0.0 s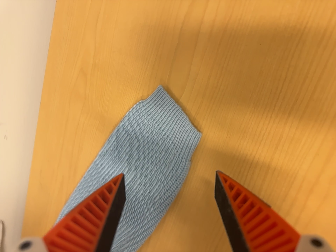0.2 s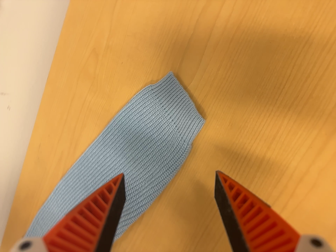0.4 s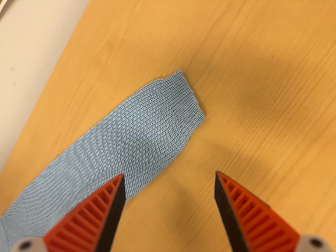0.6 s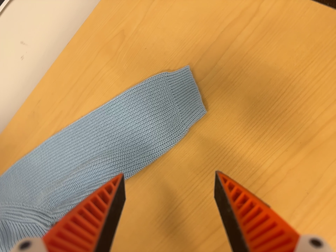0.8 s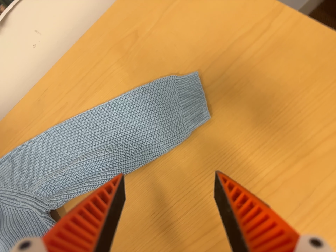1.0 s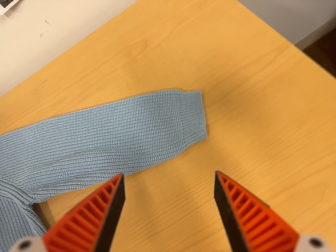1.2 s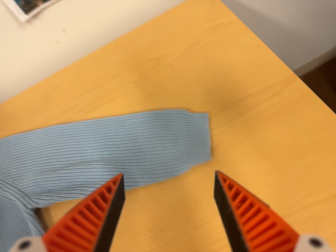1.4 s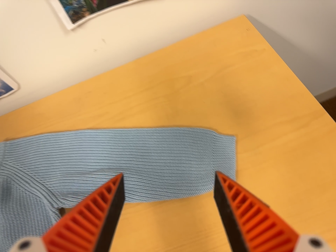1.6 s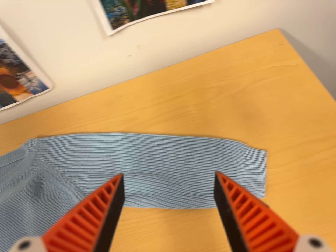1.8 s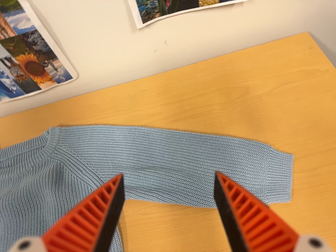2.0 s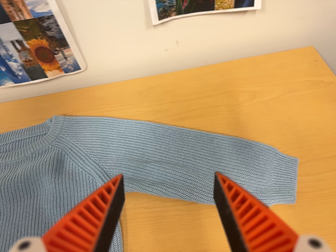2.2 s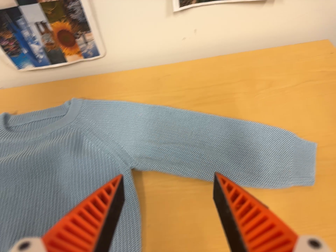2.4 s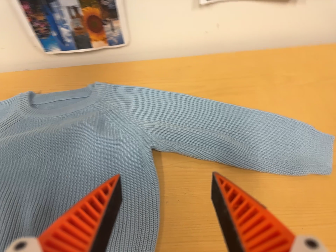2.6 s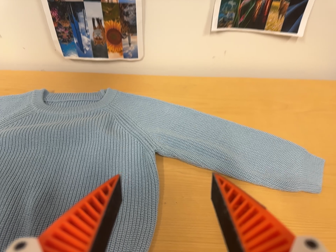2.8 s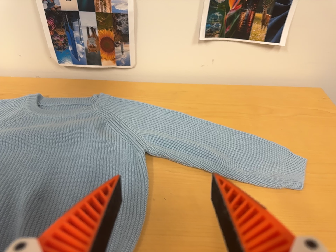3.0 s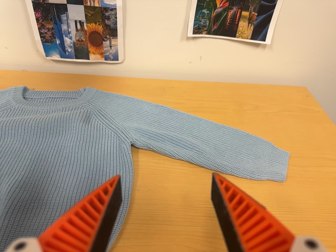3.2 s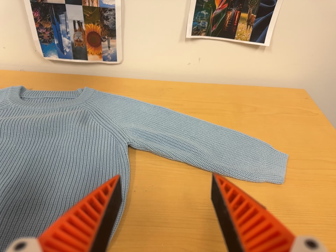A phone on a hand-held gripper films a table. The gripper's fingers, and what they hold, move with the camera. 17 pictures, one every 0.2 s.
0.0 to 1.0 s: The camera pans to its right by about 10 degrees. It travels backward, to its left and toward the bottom of its view, about 14 cm, so what stands in front gets smaller. It rolls about its line of sight by about 40 degrees, and the scene rotates clockwise.
1.0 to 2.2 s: The camera travels to its left, about 20 cm, so close, fixed things drift to the right. It rolls about its line of sight by about 25 degrees, and the scene rotates clockwise.
2.2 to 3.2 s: The camera travels toward the bottom of its view and backward, about 16 cm. Its aim tips toward the top of its view by about 15 degrees. It rolls about its line of sight by about 10 degrees, and the scene rotates clockwise.
The film runs backward here.
